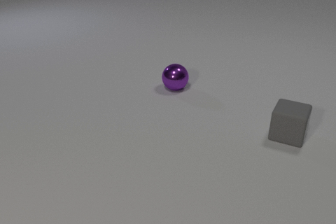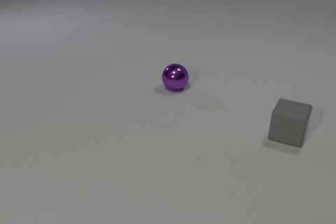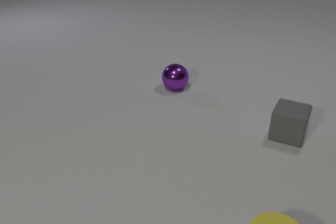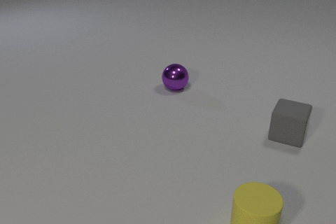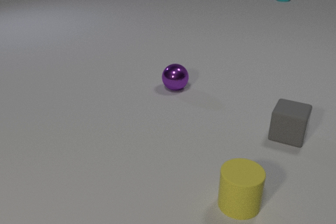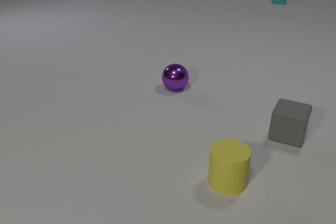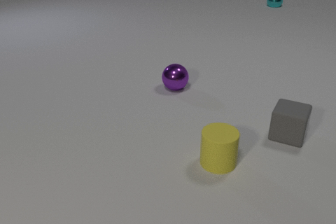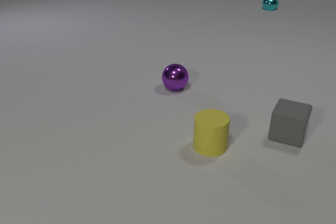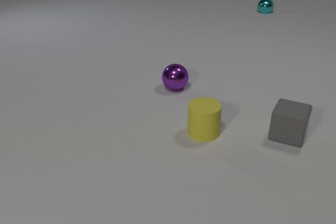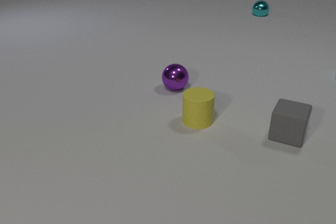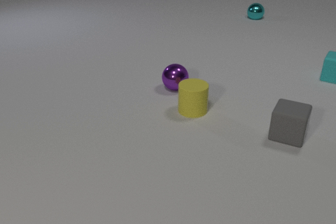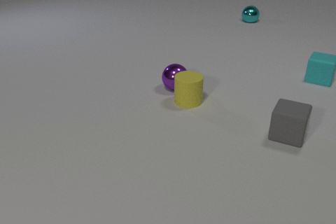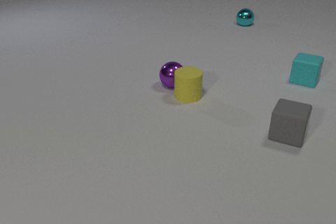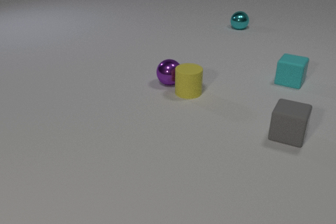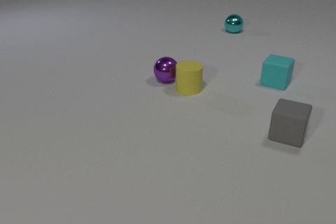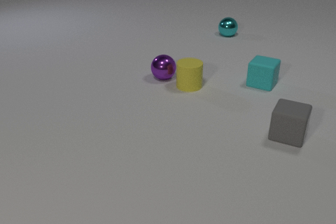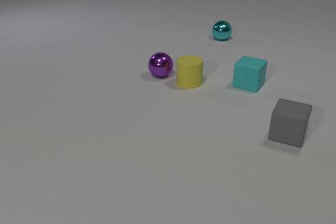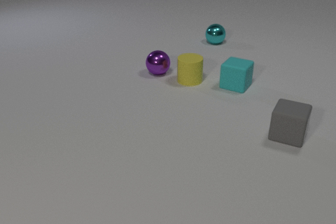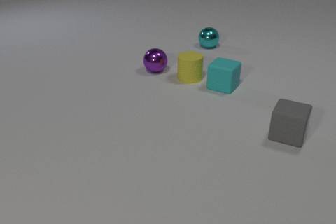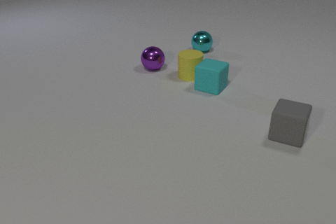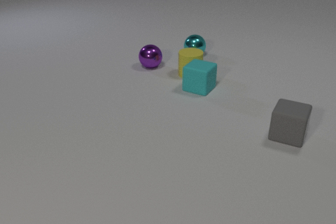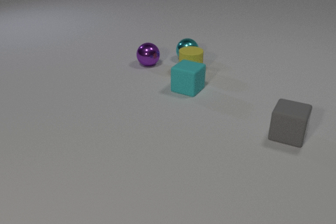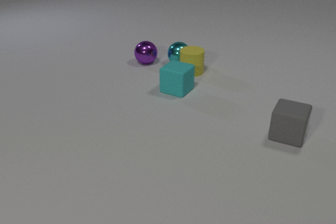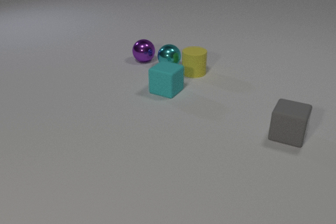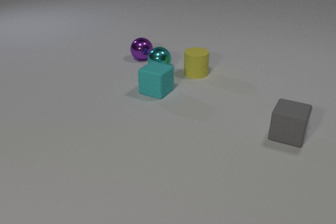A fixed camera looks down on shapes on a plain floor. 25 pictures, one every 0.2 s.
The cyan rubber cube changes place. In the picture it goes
to the left.
The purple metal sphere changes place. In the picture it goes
away from the camera.
0.0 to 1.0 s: The yellow rubber cylinder comes in at the bottom edge, slides away from the camera and to the left. The cyan metal sphere comes in at the top edge, rolls toward the camera.
1.0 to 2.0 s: The yellow rubber cylinder slides away from the camera. The cyan rubber cube comes in at the right edge, slides to the left and toward the camera. The cyan metal sphere rolls toward the camera.
2.0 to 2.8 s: The yellow rubber cylinder slides away from the camera. The purple metal sphere rolls away from the camera and to the left. The cyan rubber cube slides to the left and toward the camera. The cyan metal sphere rolls toward the camera and to the left. The yellow rubber cylinder and the purple metal sphere collide.
2.8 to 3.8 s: The yellow rubber cylinder slides away from the camera. The purple metal sphere rolls away from the camera and to the left. The cyan rubber cube slides to the left. The cyan metal sphere rolls toward the camera and to the left.
3.8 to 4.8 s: The yellow rubber cylinder slides away from the camera and to the right. The purple metal sphere rolls away from the camera and to the left. The cyan rubber cube slides to the left. The cyan metal sphere rolls toward the camera and to the left. The yellow rubber cylinder and the cyan metal sphere collide.
Are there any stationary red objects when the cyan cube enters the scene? no.
What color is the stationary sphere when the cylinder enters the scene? purple.
How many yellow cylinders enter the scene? 1.
